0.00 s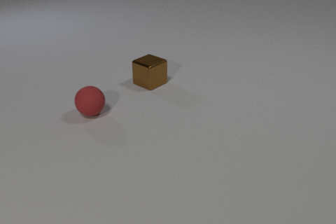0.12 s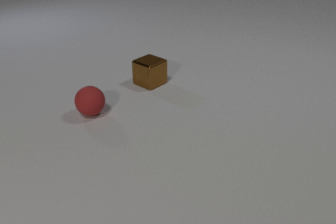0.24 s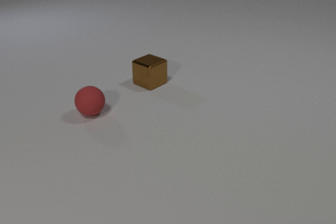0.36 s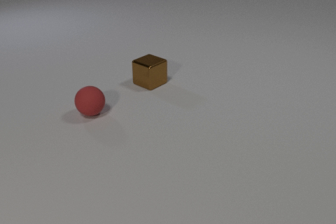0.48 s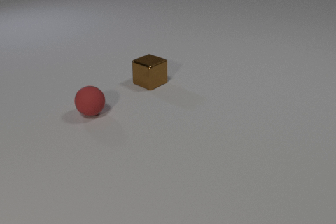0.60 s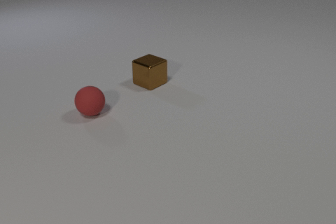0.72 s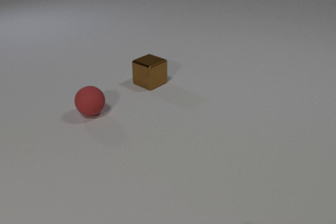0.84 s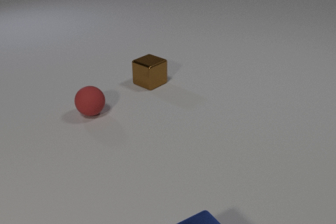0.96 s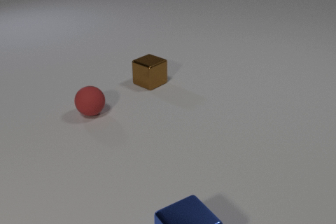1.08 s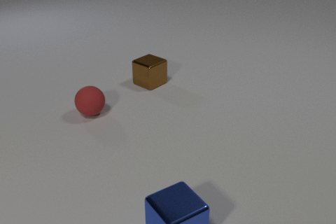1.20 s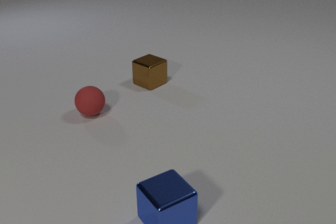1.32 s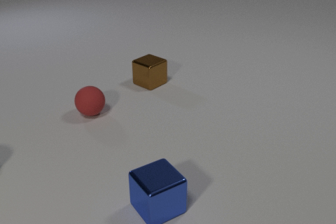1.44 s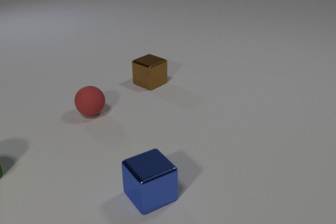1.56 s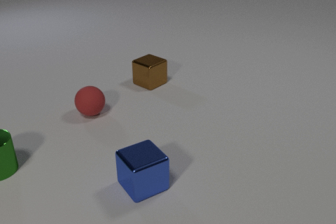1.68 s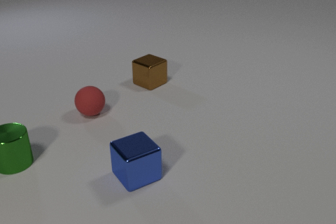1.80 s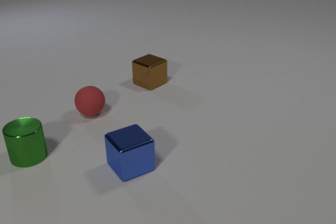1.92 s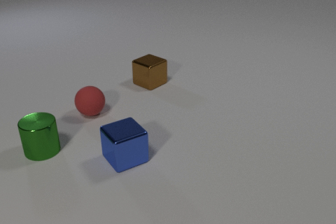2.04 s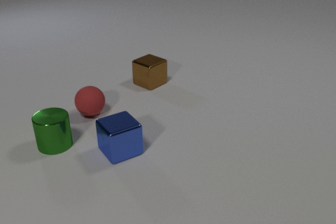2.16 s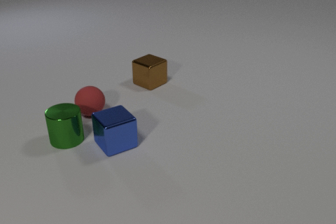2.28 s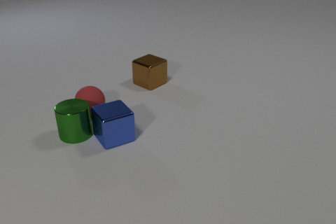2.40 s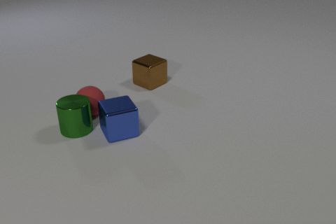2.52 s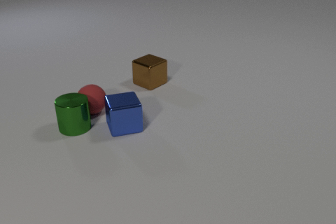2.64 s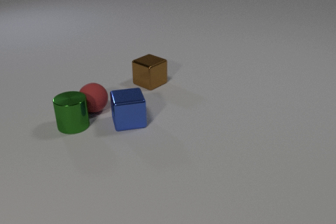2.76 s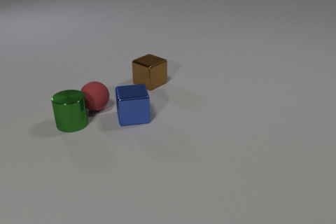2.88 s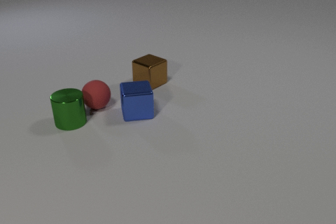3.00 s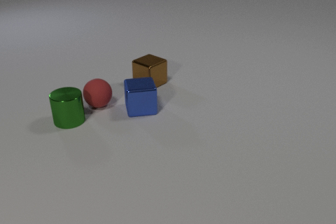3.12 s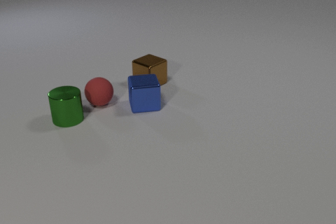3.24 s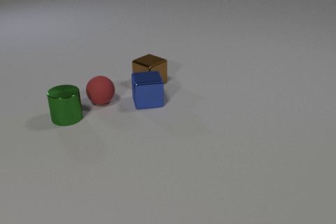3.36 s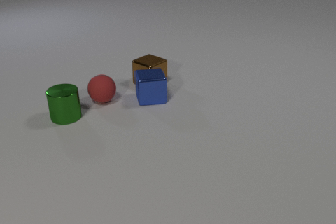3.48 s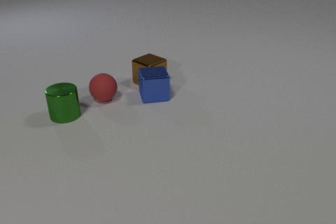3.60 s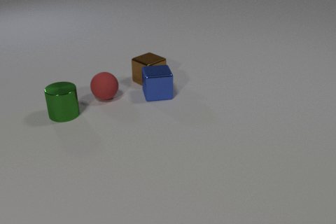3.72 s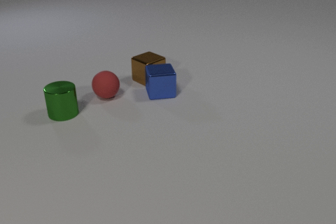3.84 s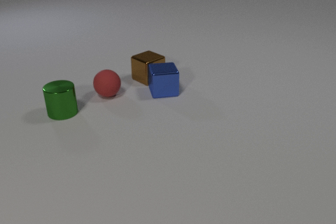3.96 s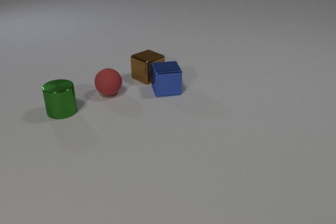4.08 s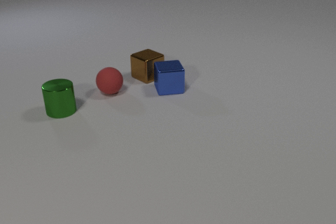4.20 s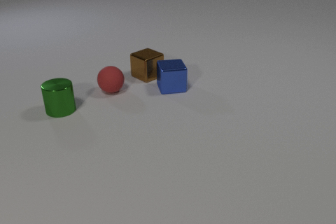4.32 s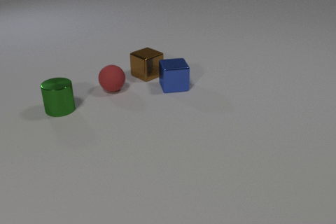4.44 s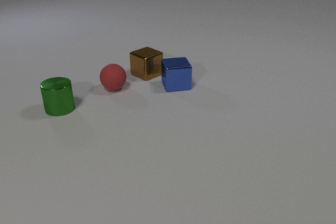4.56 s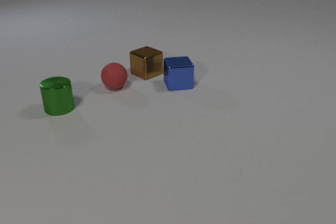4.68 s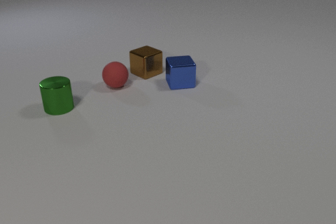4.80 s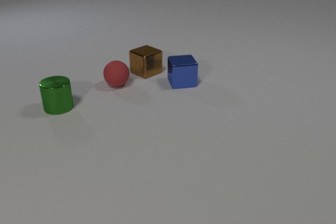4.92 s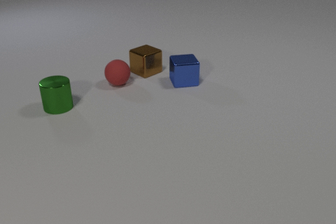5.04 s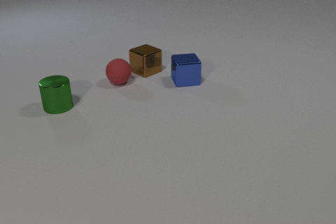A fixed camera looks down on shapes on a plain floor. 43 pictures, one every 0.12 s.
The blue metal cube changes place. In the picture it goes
away from the camera.
0.00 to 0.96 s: The blue metal cube comes in at the bottom edge, slides away from the camera and to the left.
0.96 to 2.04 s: The blue metal cube slides away from the camera and to the left. The green metal cylinder comes in at the left edge, slides to the right and away from the camera.
2.04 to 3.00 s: The blue metal cube slides away from the camera, spins so that its near face slides to the left, clockwise seen from above. The green metal cylinder slides away from the camera. The red rubber sphere rolls away from the camera and to the right. The blue metal cube and the green metal cylinder collide. The green metal cylinder and the red rubber sphere collide.
3.00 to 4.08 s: The blue metal cube slides away from the camera and to the right. The green metal cylinder slides away from the camera. The brown metal cube slides away from the camera. The red rubber sphere rolls away from the camera and to the right. The blue metal cube and the brown metal cube collide.
4.08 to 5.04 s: The blue metal cube slides away from the camera and to the right. The green metal cylinder slides away from the camera. The brown metal cube slides away from the camera. The red rubber sphere rolls away from the camera and to the right.
How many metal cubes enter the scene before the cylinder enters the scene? 1.
How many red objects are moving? 1.
How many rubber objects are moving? 1.
